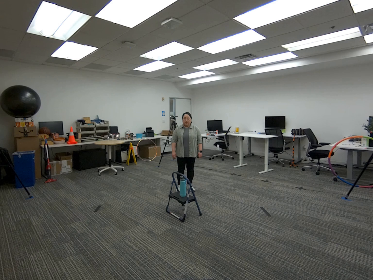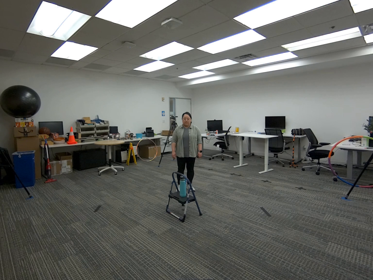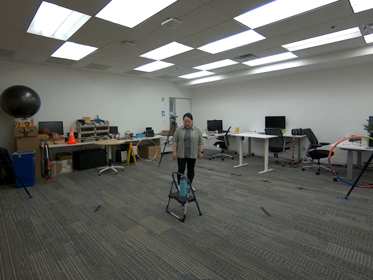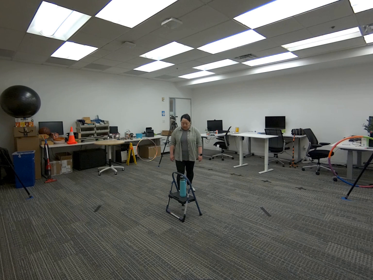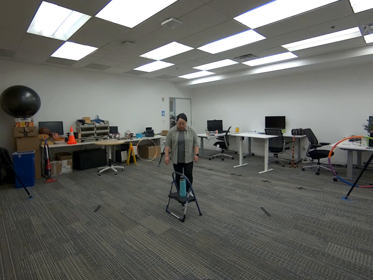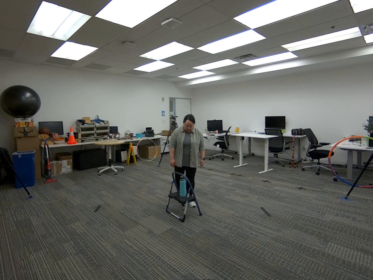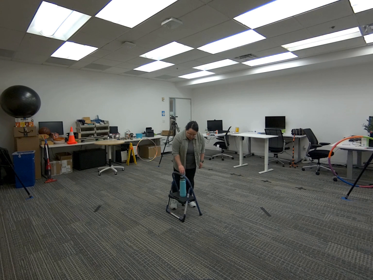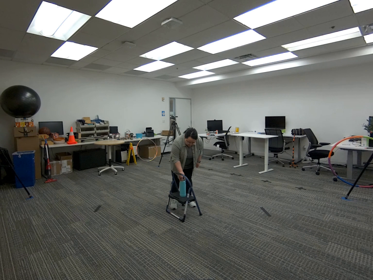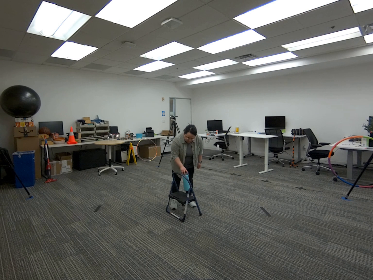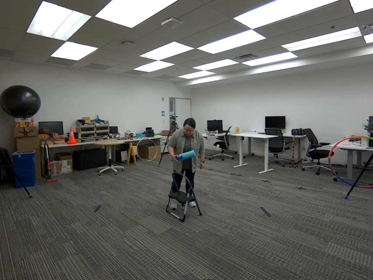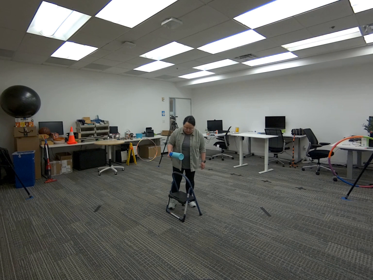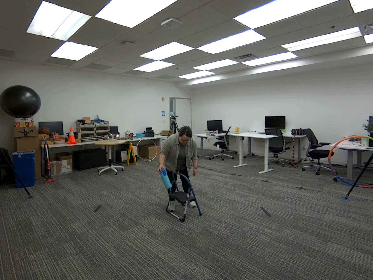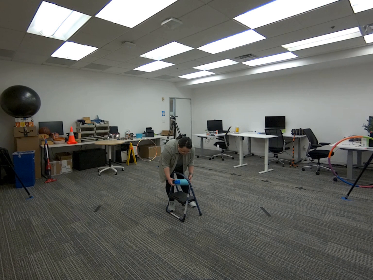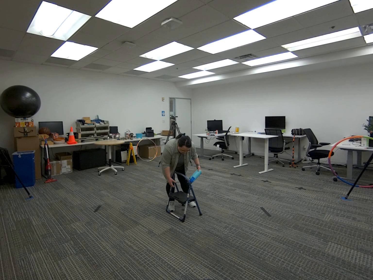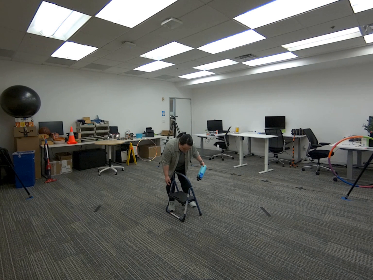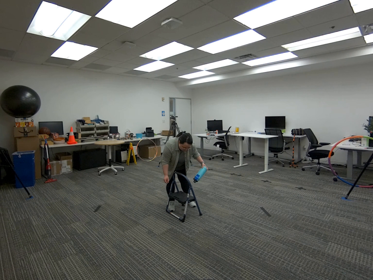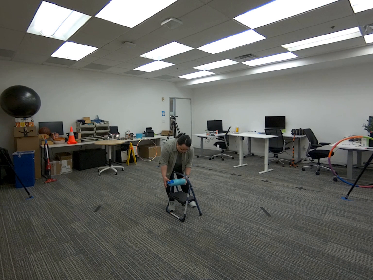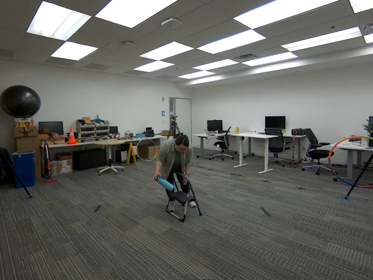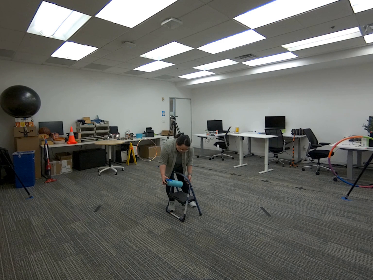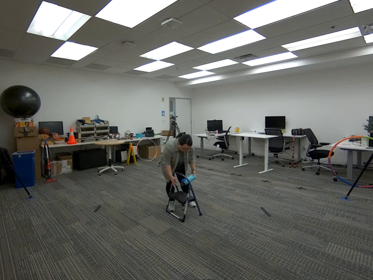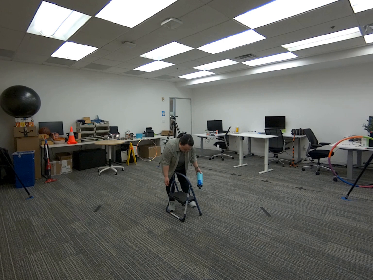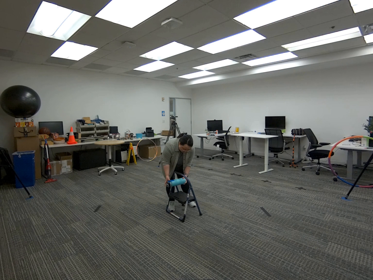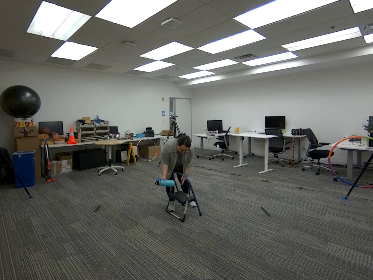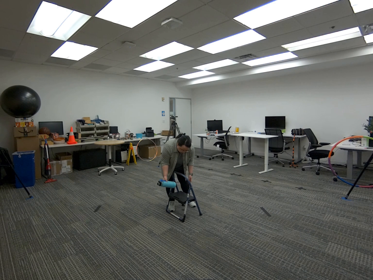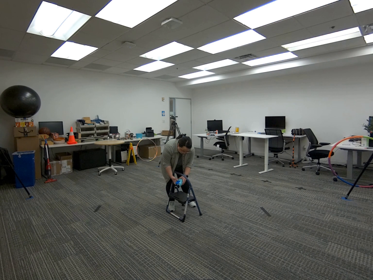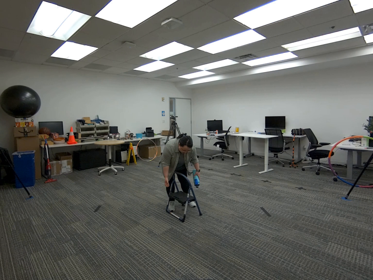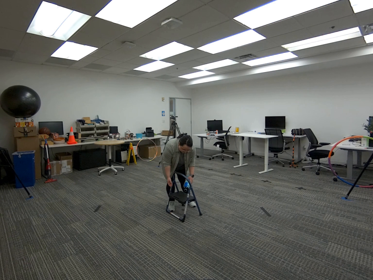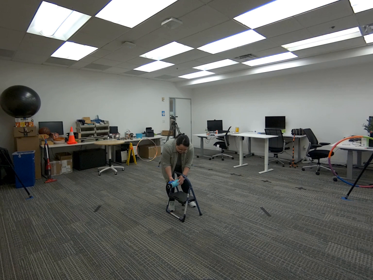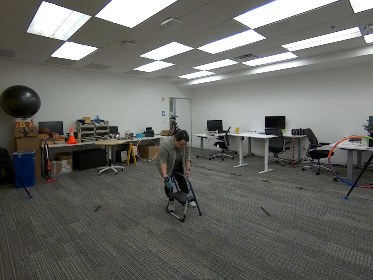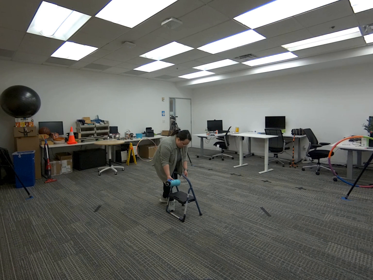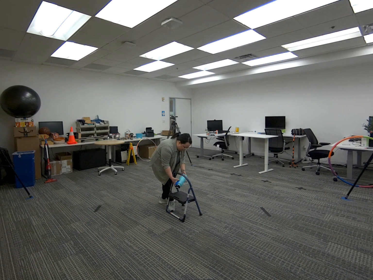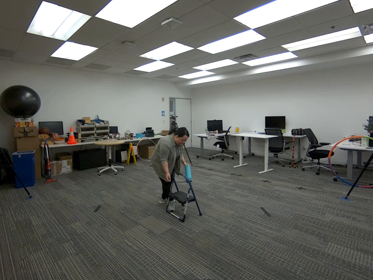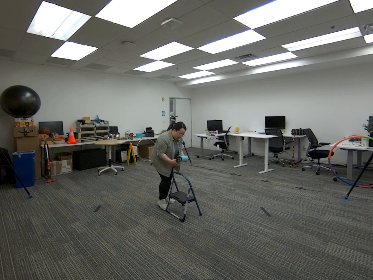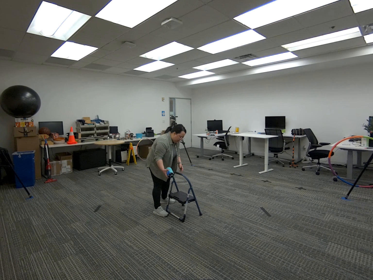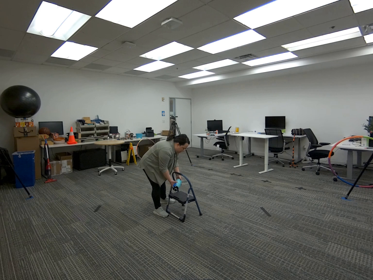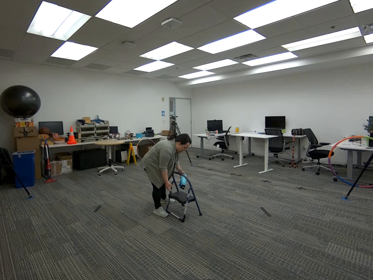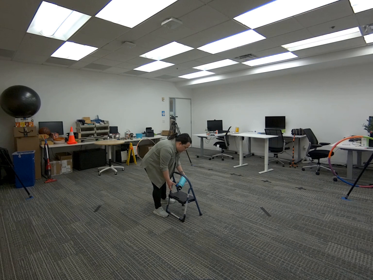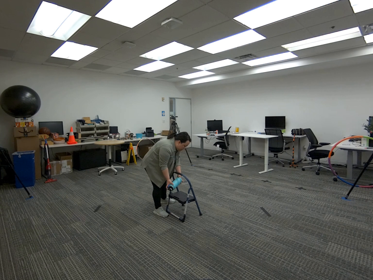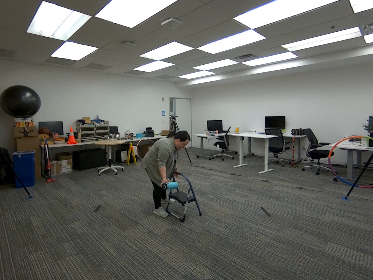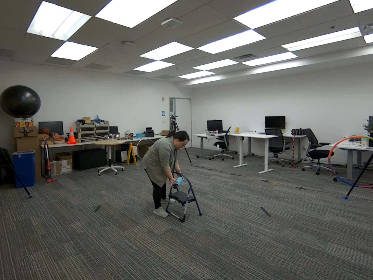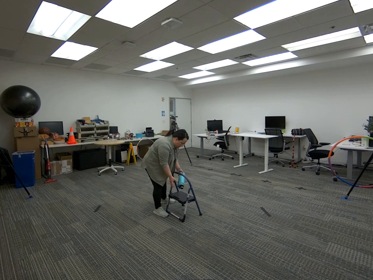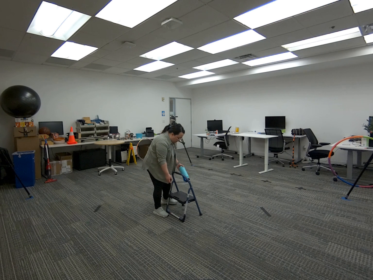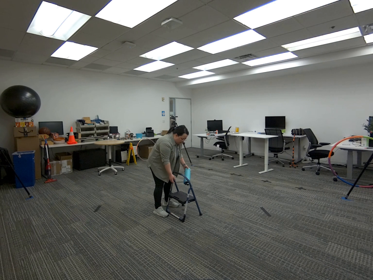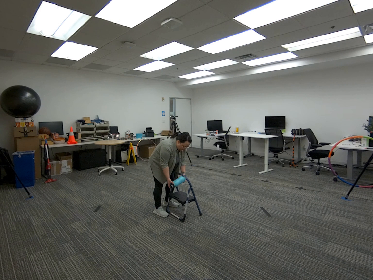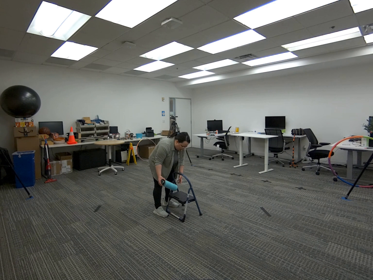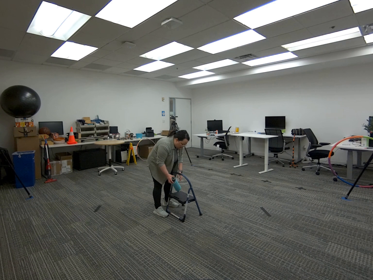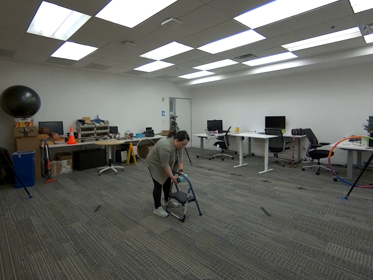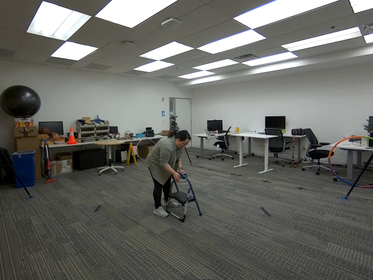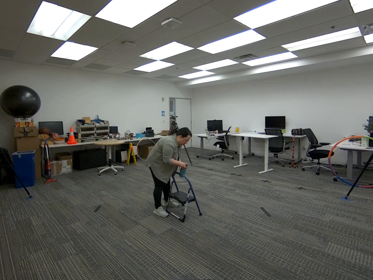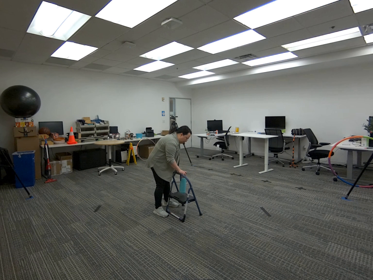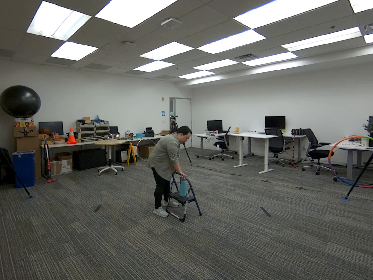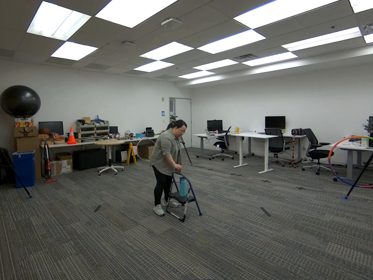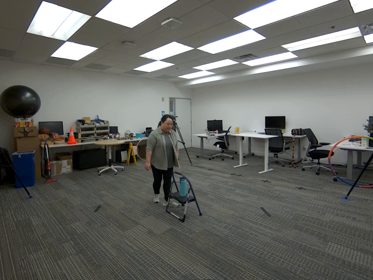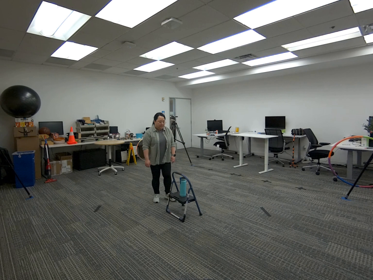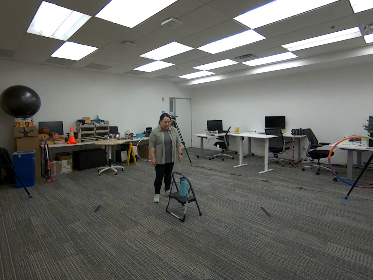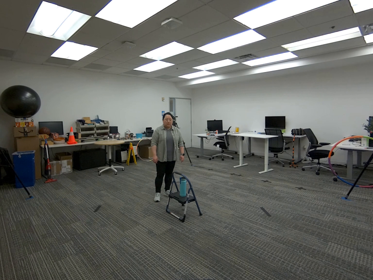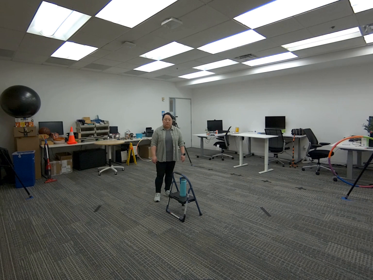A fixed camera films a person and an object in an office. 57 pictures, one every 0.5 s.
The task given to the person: Walk to the cyan water bottle on the step ladder. Pick it up with your right hand and pass it through the ladder to your left hand. Continue passing it back and forth a few times, then place the bottle back on the step ladder when finished.
